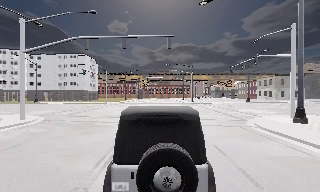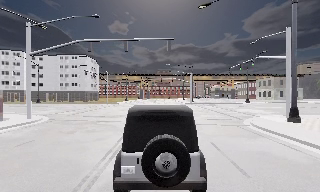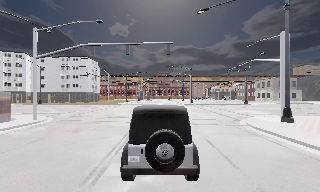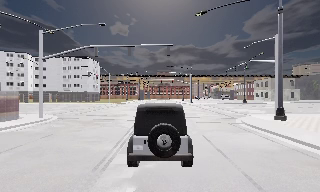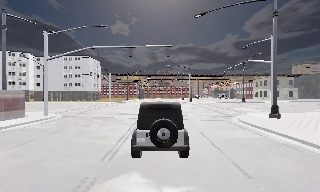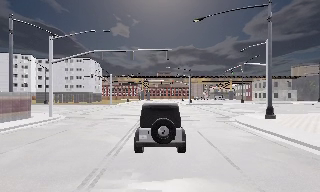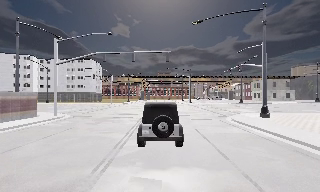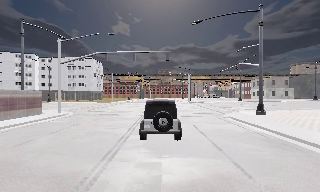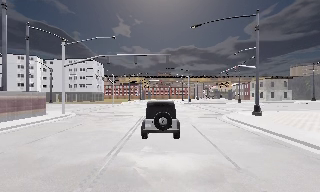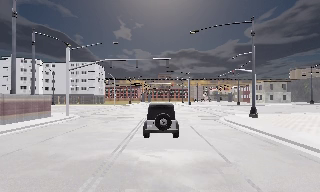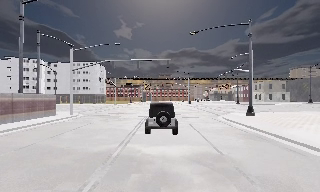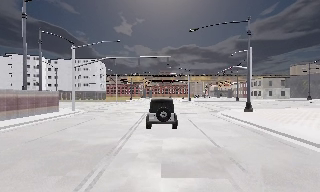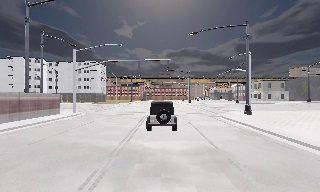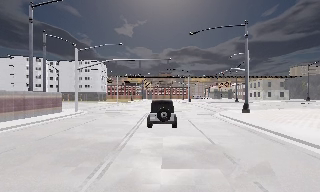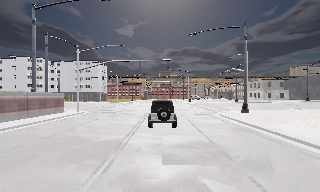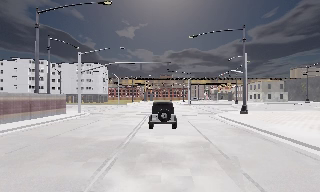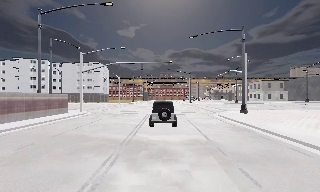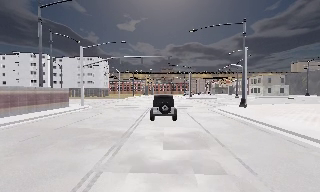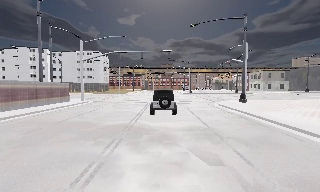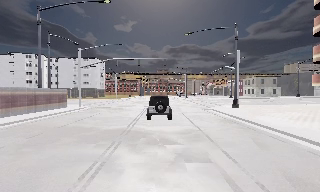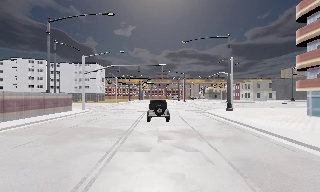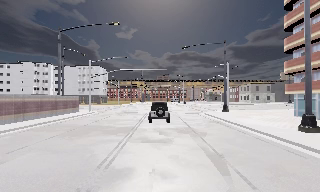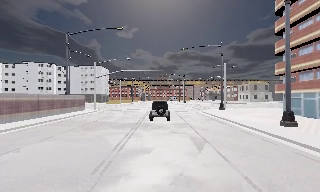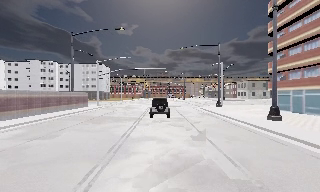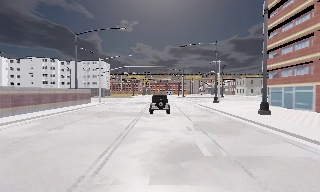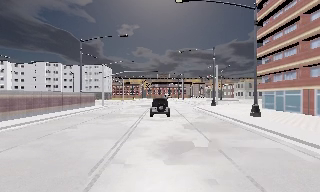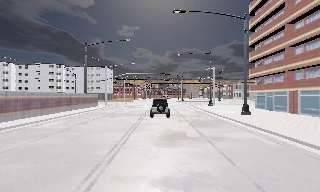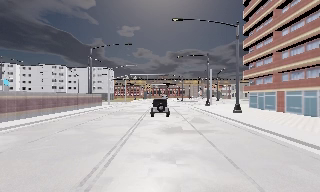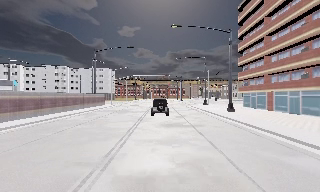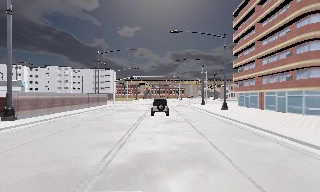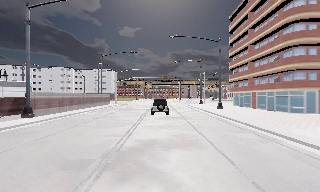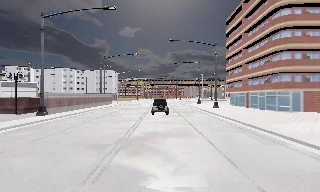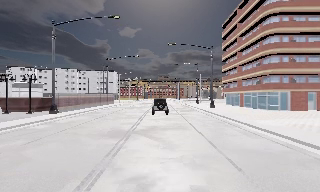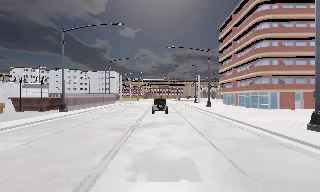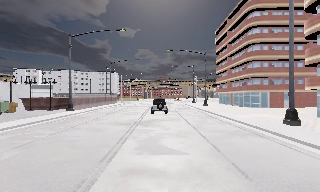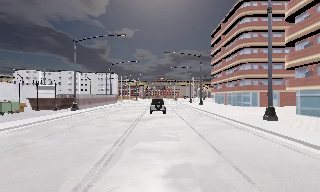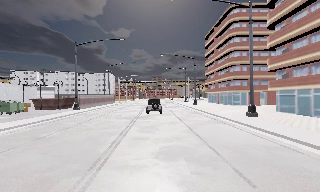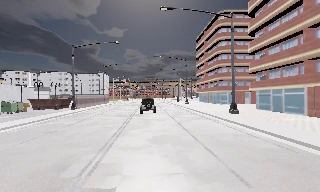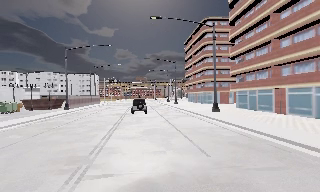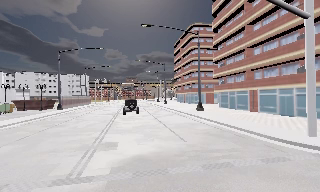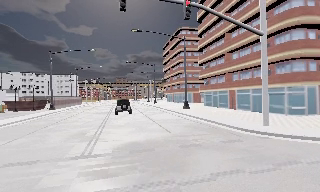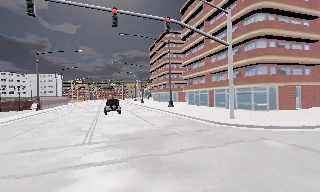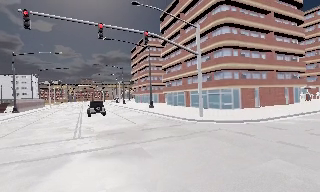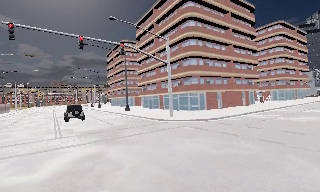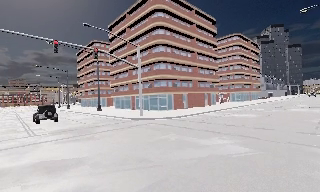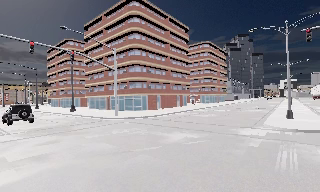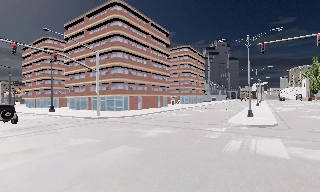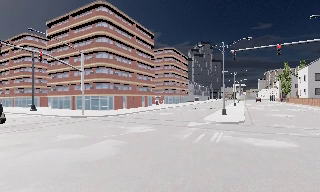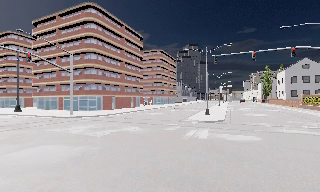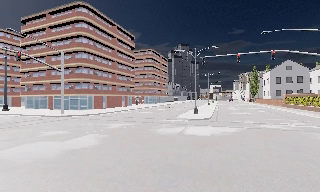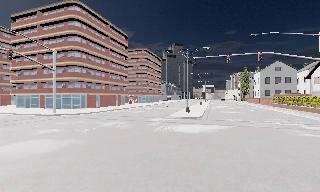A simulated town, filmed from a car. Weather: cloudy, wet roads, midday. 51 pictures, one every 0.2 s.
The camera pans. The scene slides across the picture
to the left.
The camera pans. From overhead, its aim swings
clockwise.
0.0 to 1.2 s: The camera travels backward, about 4 m, so what stands in front gets smaller.
1.2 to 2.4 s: The camera travels backward, about 3 m, so what stands in front gets smaller. It loses speed.
2.4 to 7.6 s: The camera travels backward, about 35 m, so what stands in front gets smaller. It gains speed.
7.6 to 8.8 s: The scene slides to the left, as the camera pans about 35 degrees to its right. It travels backward, about 11 m.
8.8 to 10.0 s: The camera pans to its right, which is clockwise from overhead, by about 30 degrees. It travels backward, about 6 m, so what stands in front gets smaller. It loses speed.
The film runs backward here.
